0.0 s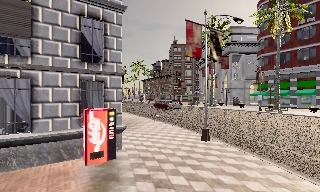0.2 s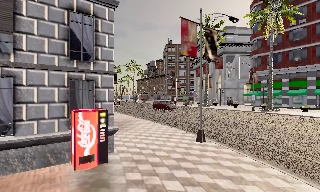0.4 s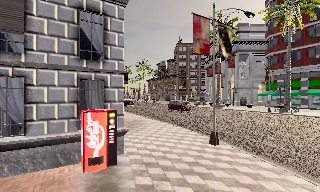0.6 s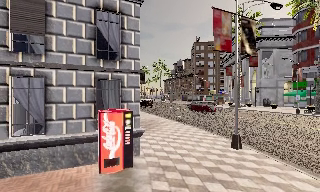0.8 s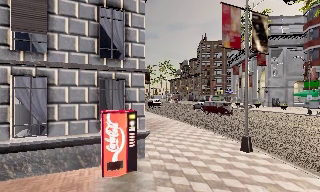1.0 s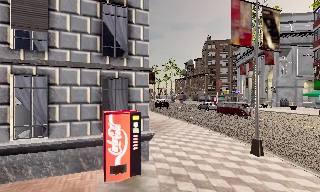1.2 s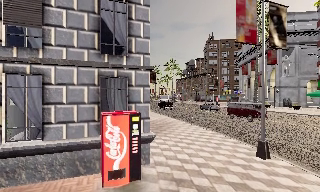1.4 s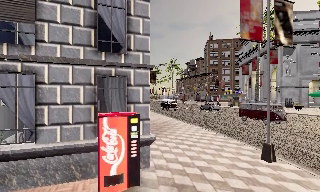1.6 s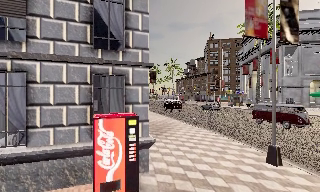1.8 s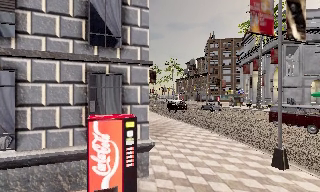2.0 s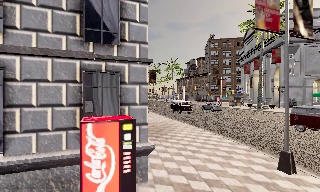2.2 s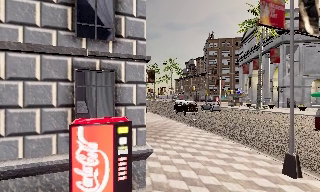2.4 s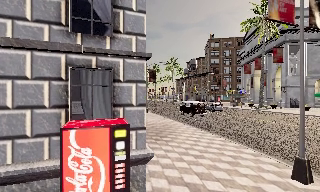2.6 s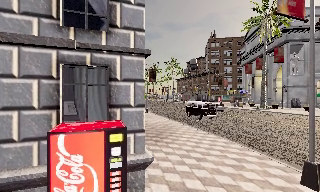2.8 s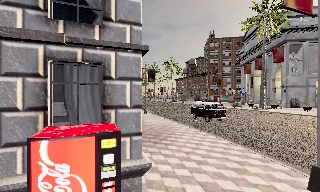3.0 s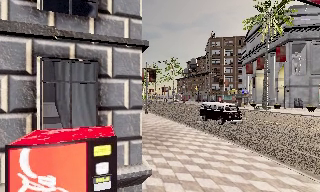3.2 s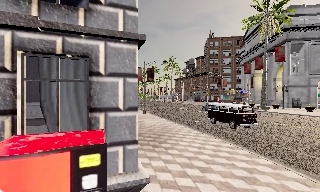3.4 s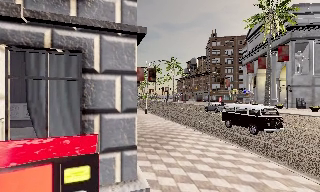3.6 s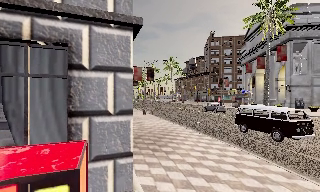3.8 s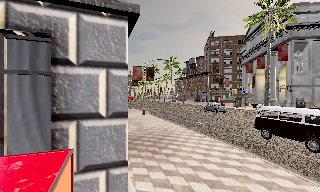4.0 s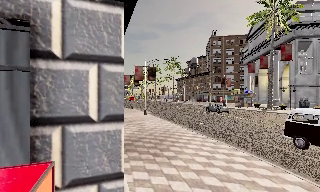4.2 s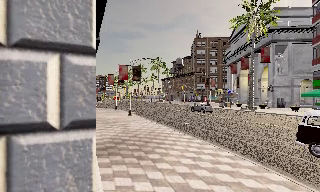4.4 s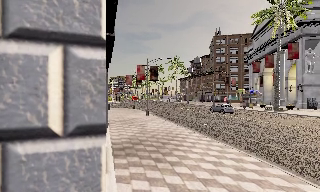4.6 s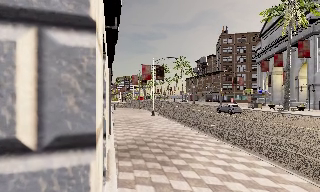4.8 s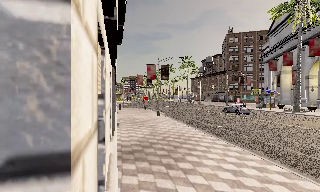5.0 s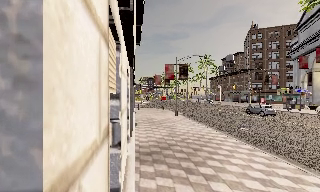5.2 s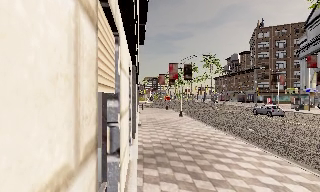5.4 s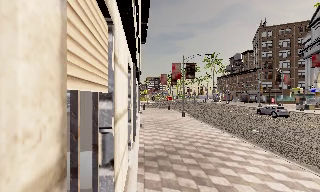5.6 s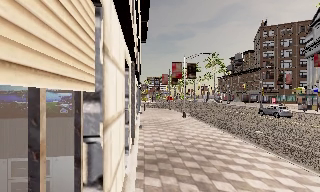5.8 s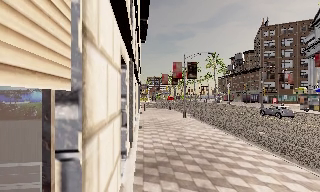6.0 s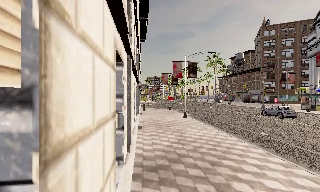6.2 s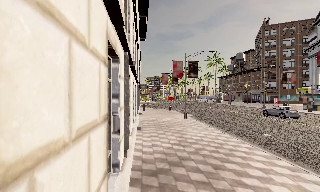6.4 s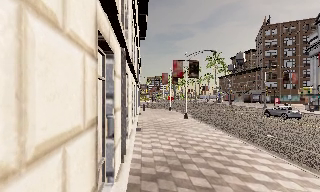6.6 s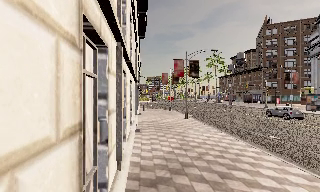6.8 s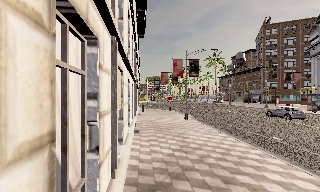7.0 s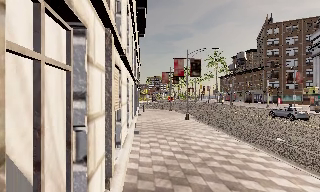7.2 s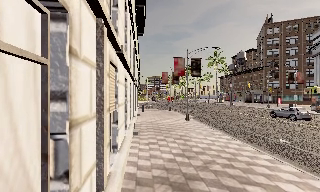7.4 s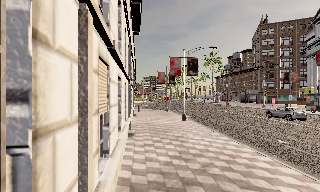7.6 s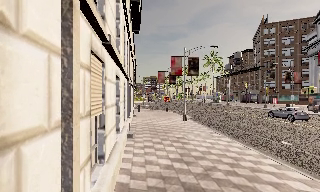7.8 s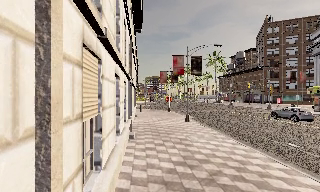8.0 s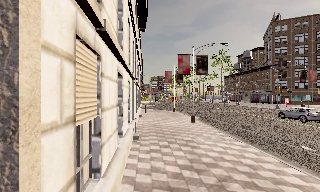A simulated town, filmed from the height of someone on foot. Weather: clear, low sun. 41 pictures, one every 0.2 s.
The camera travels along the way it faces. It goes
forward.
0.0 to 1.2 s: The camera swings to its left by about 10 degrees, and the scene slides to the right. It travels forward, about 2 m, so what stands in front looms larger.
1.2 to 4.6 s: The camera travels forward, about 5 m, so what stands in front looms larger.
4.6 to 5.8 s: The scene slides to the right, as the camera pans about 10 degrees to its left. It travels forward, about 1.5 m, so what stands in front looms larger.
5.8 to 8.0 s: The camera travels forward, about 3.5 m, so what stands in front looms larger.
The film runs forward here.
